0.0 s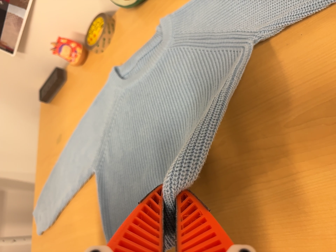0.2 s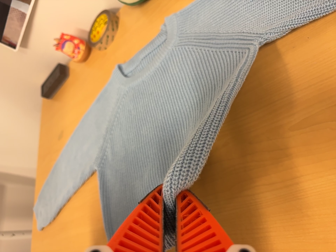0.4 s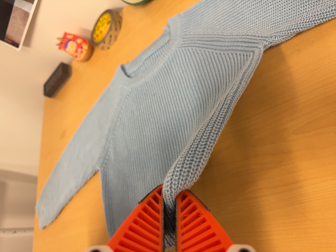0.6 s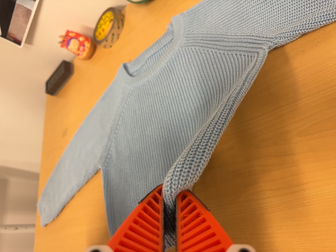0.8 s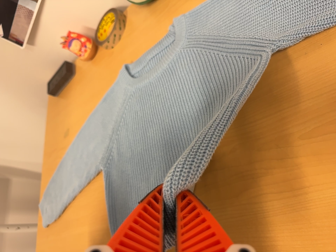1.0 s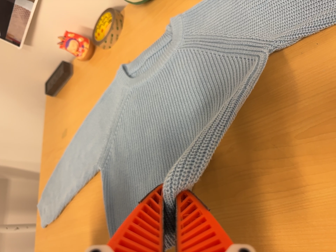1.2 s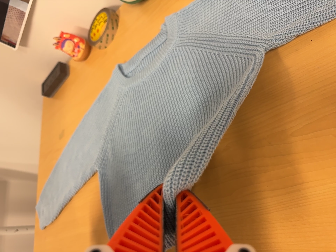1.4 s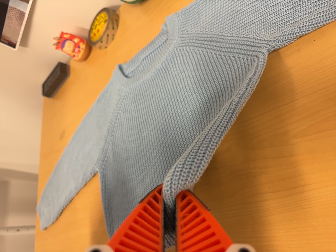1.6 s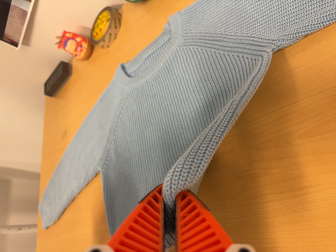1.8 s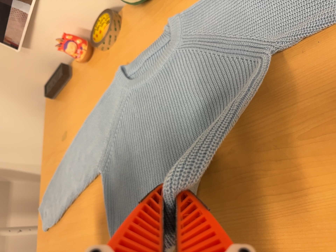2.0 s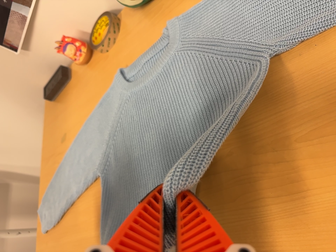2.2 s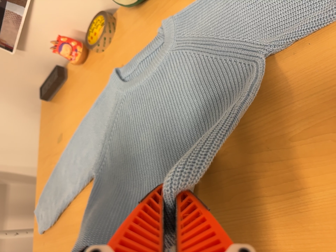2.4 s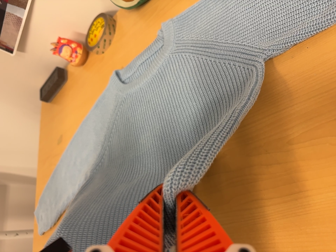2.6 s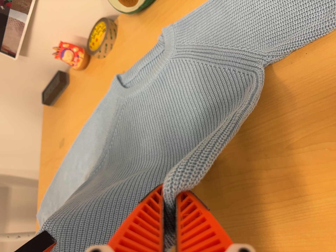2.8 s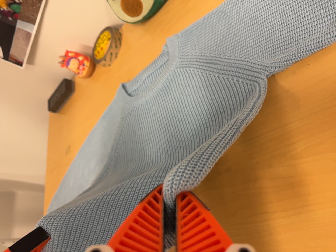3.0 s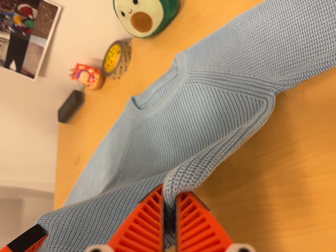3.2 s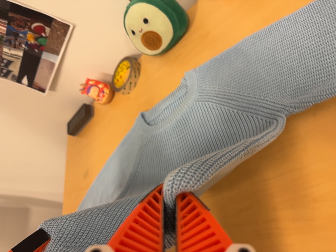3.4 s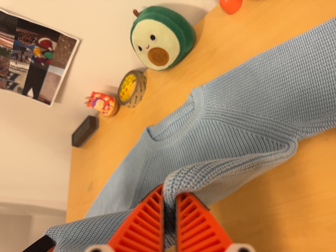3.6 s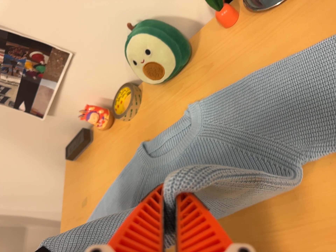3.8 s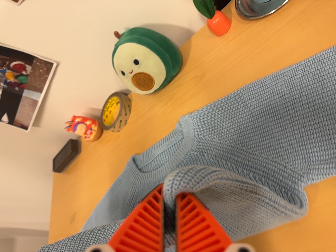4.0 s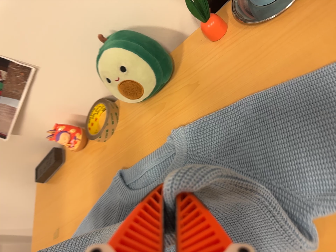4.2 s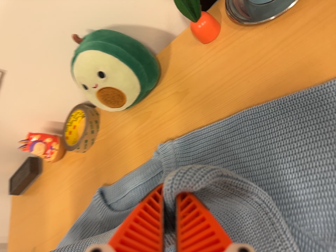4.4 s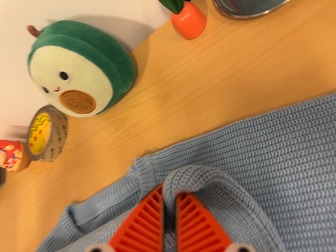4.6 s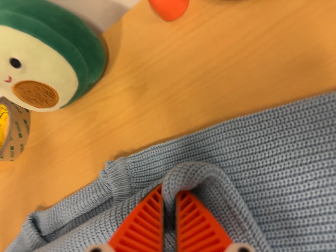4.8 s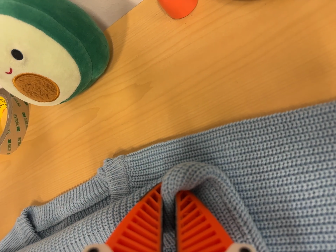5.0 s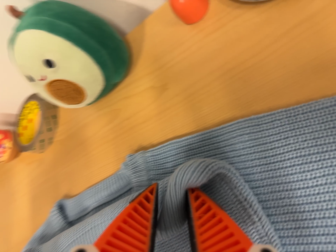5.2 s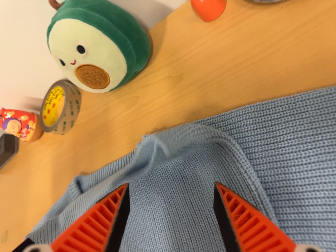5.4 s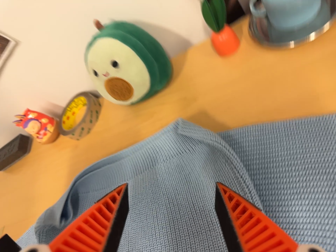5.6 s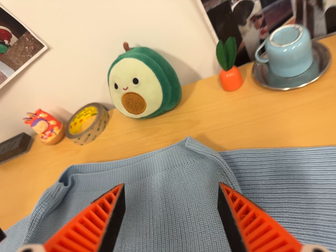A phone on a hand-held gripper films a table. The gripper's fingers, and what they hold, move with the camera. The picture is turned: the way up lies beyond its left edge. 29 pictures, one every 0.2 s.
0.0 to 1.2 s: The camera shifts only a little, or ends up much as it began.
1.2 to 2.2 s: The camera keeps its place and its aim.
2.2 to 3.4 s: The camera travels toward the top of its view, about 8 cm, so close, fixed things drift downward.
3.4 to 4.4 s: The scene slides to the left, as the camera pans about 10 degrees to its right. It travels forward and toward the top of its view, about 22 cm, so what stands in front looms larger.
4.4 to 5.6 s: The camera travels backward, toward the bottom of its view and to its left, about 12 cm, so what stands in front gets smaller. Its aim tips toward the top of its view by about 15 degrees. It rolls about its line of sight by about 20 degrees, and the scene rotates clockwise.
The film runs forward here.
